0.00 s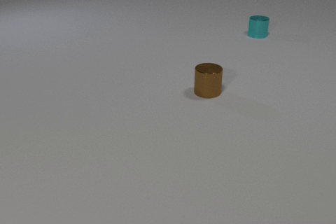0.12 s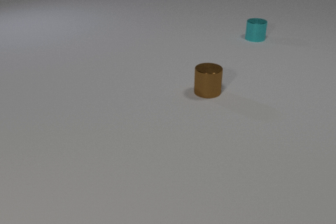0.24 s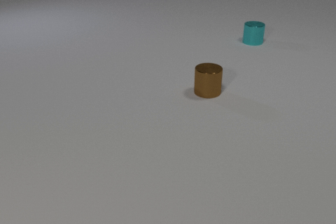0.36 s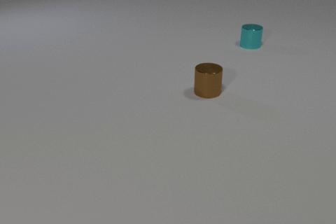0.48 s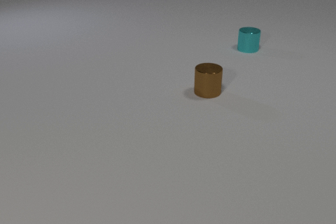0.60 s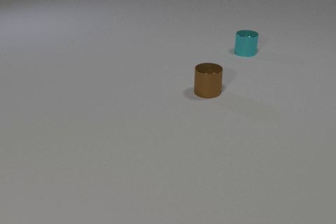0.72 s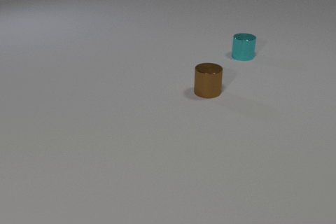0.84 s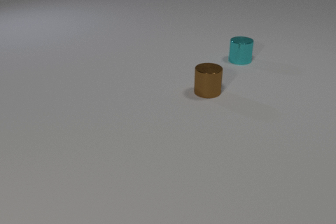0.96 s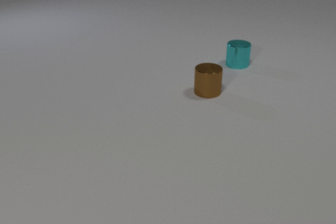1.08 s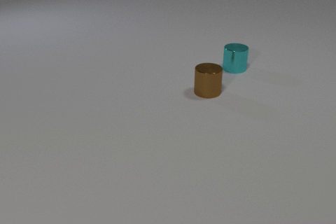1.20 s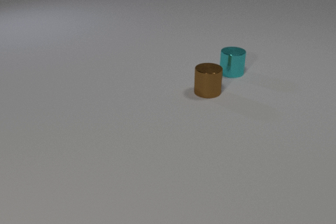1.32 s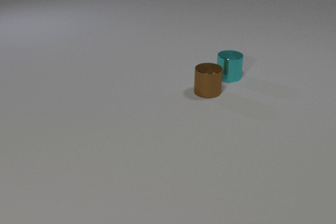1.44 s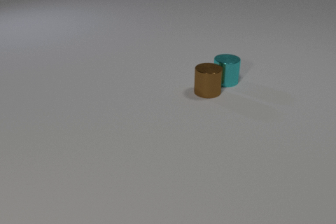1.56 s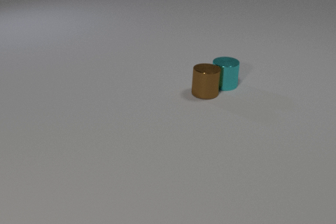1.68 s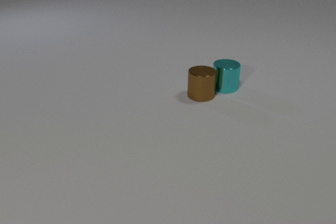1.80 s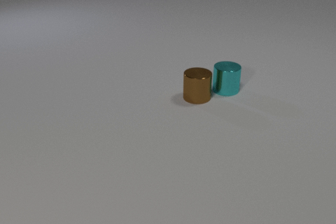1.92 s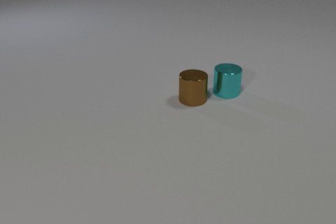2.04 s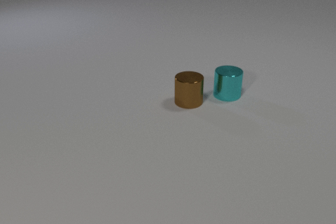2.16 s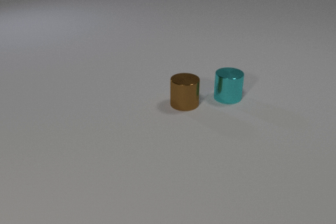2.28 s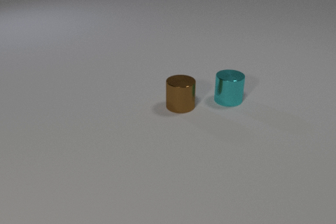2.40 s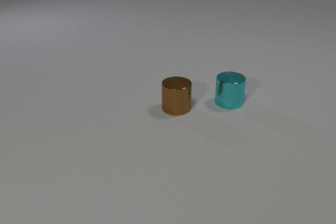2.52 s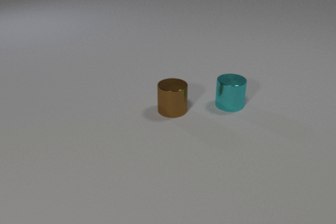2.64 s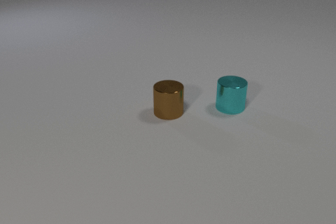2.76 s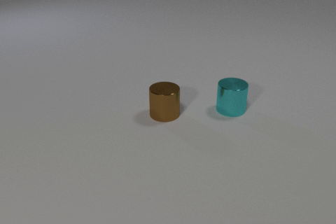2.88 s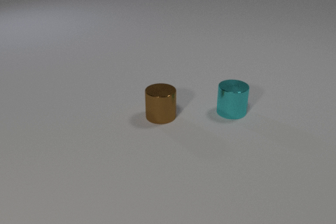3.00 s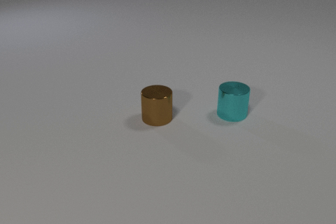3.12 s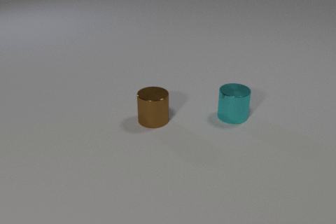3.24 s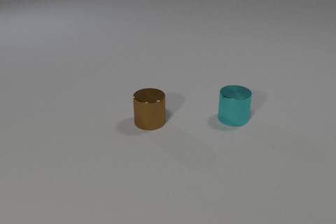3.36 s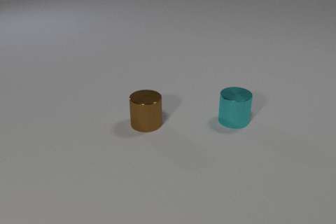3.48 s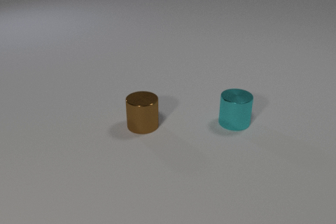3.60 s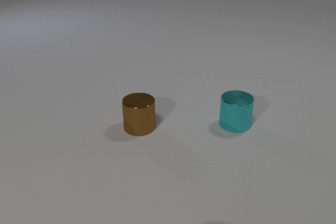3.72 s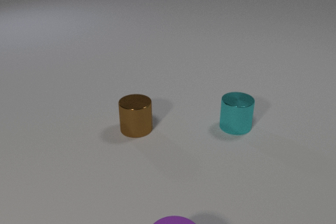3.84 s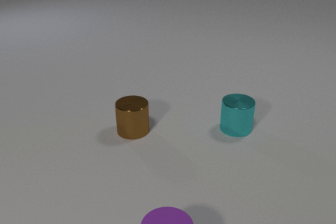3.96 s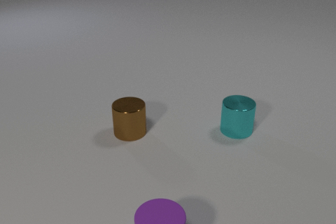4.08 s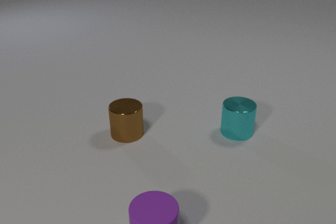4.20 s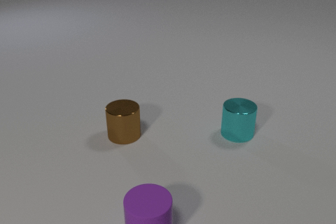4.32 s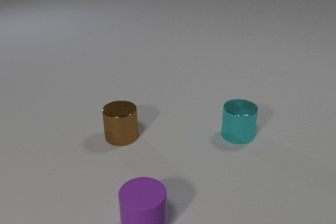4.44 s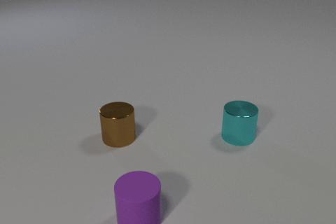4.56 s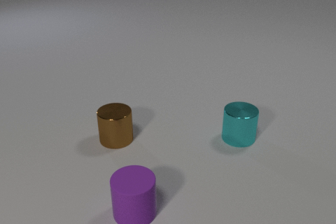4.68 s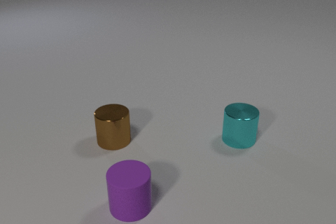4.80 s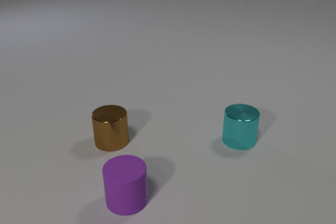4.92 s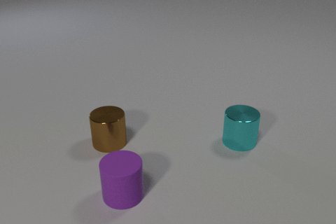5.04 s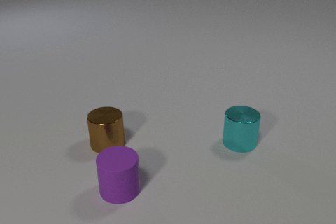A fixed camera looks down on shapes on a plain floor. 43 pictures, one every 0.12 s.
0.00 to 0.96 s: The cyan metal cylinder slides toward the camera.
0.96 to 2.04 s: The cyan metal cylinder slides toward the camera. The brown metal cylinder slides toward the camera and to the left. The cyan metal cylinder and the brown metal cylinder collide.
2.04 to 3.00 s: The cyan metal cylinder slides toward the camera. The brown metal cylinder slides toward the camera and to the left.
3.00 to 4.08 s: The cyan metal cylinder slides toward the camera. The brown metal cylinder slides to the left and toward the camera. The purple rubber cylinder comes in at the bottom edge, slides away from the camera and to the left.
4.08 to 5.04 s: The cyan metal cylinder slides toward the camera. The brown metal cylinder slides to the left and toward the camera. The purple rubber cylinder slides away from the camera and to the left.
What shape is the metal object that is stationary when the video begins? cylinder.
What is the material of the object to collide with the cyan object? metal.
How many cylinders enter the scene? 1.
